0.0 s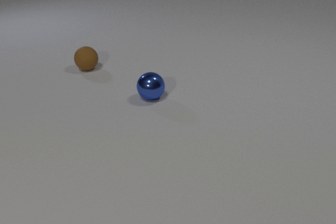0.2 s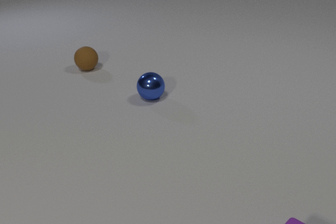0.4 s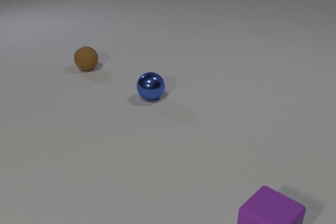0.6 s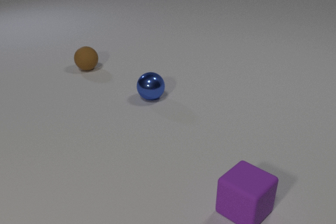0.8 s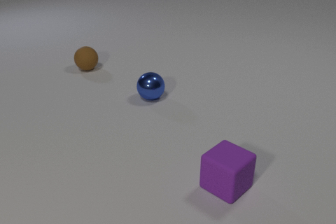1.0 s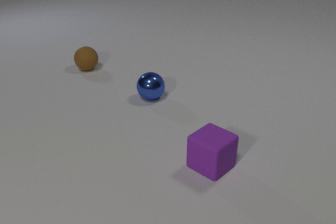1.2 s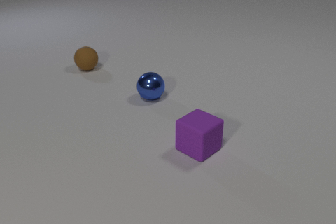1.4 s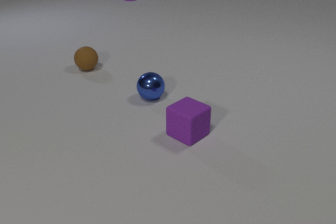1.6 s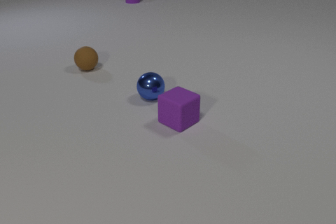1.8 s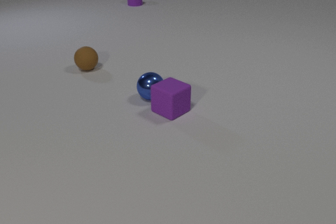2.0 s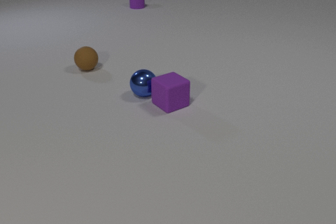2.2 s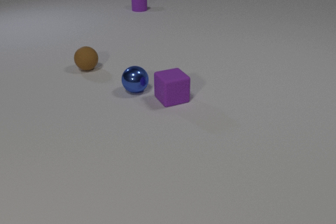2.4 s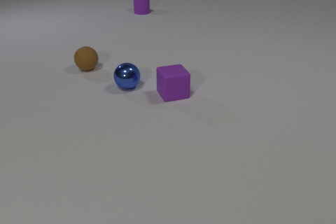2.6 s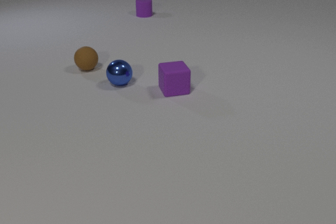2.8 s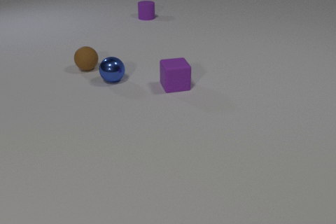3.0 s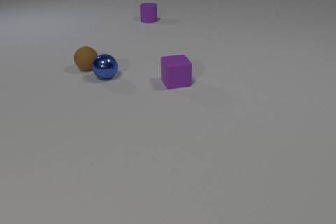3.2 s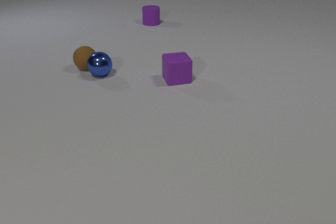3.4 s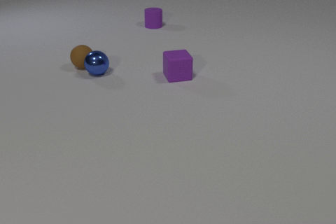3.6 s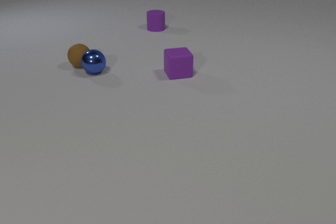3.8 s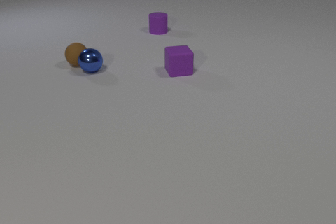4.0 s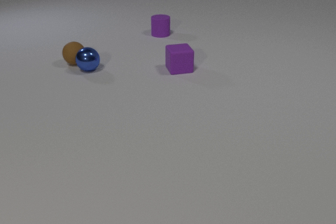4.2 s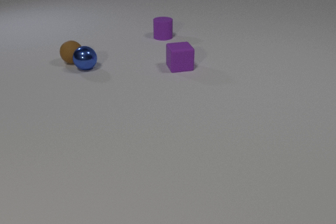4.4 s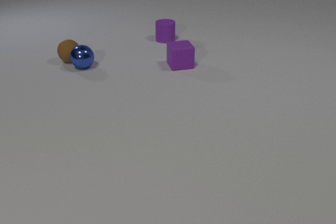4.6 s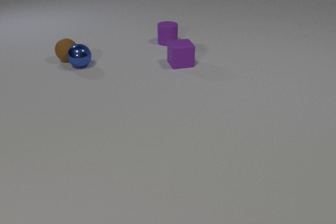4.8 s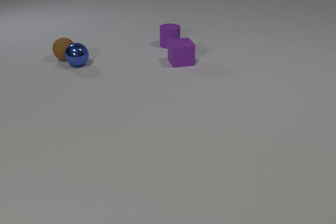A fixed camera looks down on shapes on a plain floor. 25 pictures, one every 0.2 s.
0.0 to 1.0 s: The purple rubber cube comes in at the bottom edge, slides away from the camera and to the left.
1.0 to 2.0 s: The purple rubber cube slides away from the camera. The blue metal sphere rolls away from the camera and to the left. The purple rubber cylinder comes in at the top edge, slides toward the camera. The purple rubber cube and the blue metal sphere collide.
2.0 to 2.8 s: The purple rubber cube slides away from the camera, spins clockwise seen from above by about 15 degrees, its near face sliding to the left. The blue metal sphere rolls away from the camera and to the left. The purple rubber cylinder slides toward the camera.
2.8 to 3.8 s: The purple rubber cube slides away from the camera. The blue metal sphere rolls away from the camera and to the left. The purple rubber cylinder slides toward the camera. The brown rubber sphere rolls away from the camera and to the left. The blue metal sphere and the brown rubber sphere collide.
3.8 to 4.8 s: The purple rubber cube slides away from the camera. The blue metal sphere rolls away from the camera and to the left. The purple rubber cylinder slides toward the camera. The brown rubber sphere rolls away from the camera and to the left.
How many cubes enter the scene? 1.
What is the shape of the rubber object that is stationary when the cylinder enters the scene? sphere.
What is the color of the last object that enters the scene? purple.
